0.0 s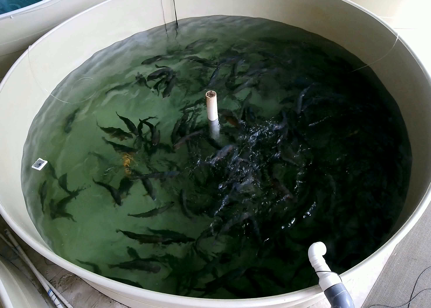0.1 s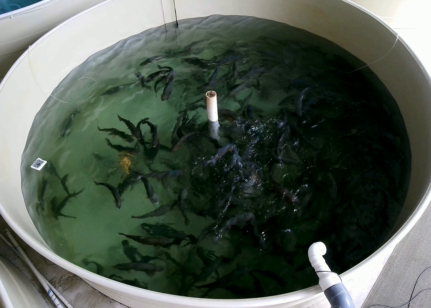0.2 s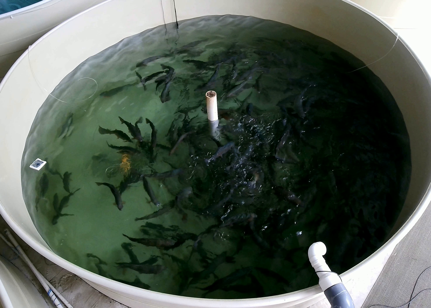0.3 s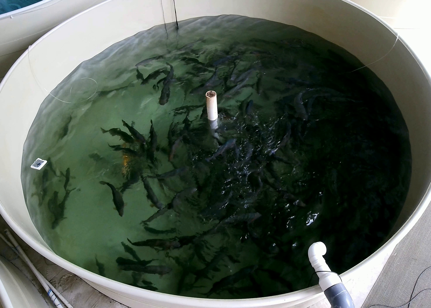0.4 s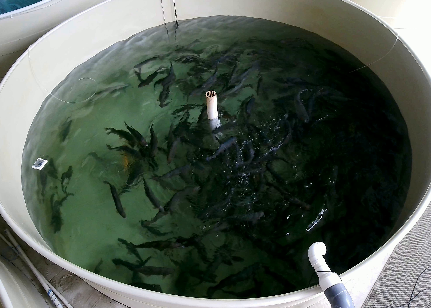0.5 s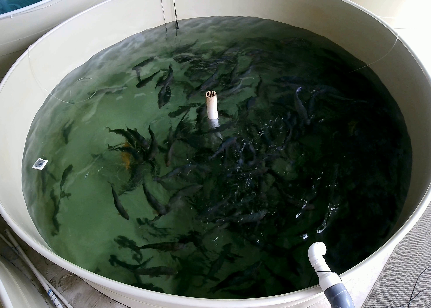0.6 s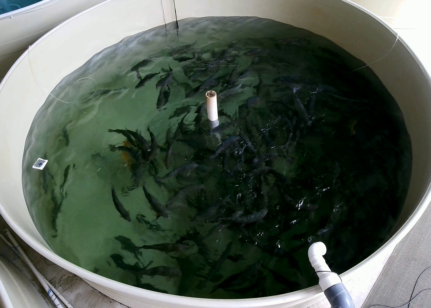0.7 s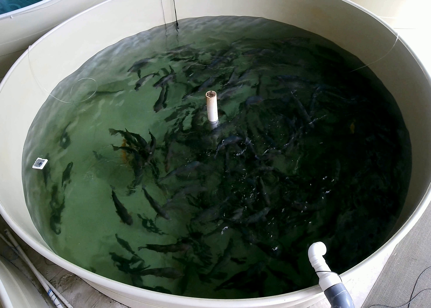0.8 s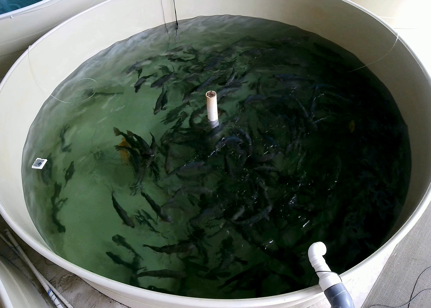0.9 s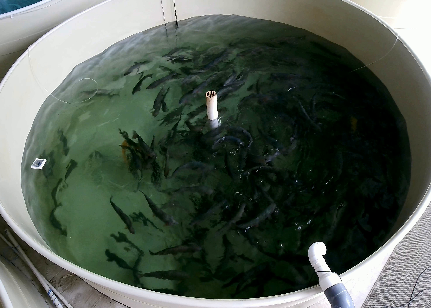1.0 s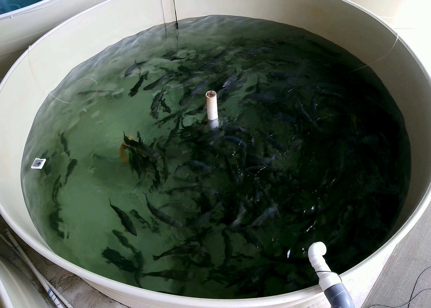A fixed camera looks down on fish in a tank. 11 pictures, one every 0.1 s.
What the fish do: Foraging.
